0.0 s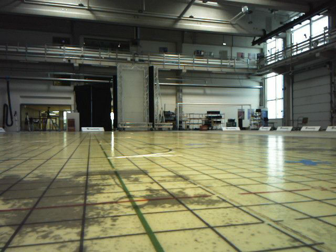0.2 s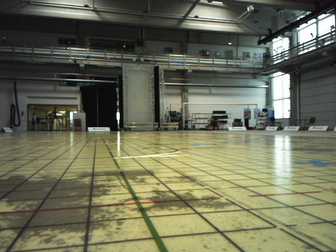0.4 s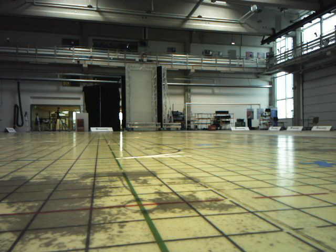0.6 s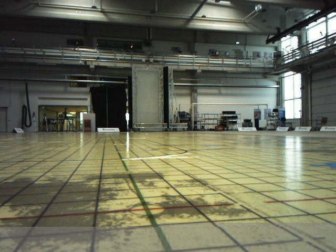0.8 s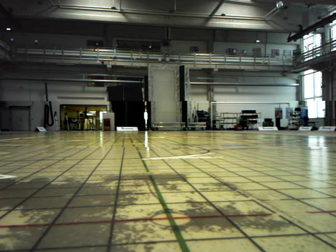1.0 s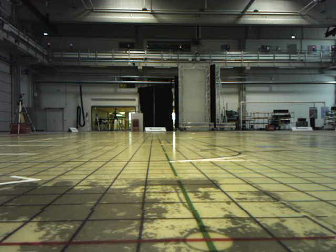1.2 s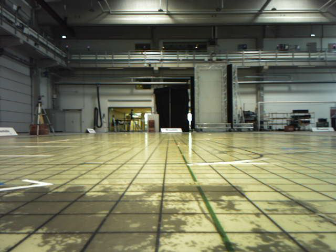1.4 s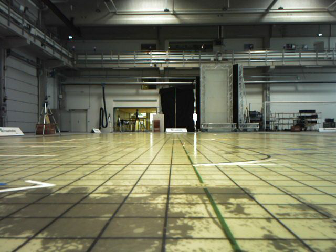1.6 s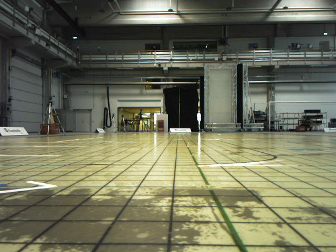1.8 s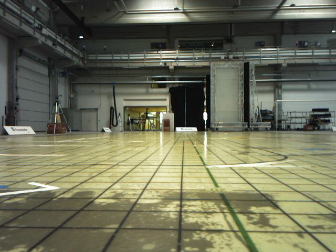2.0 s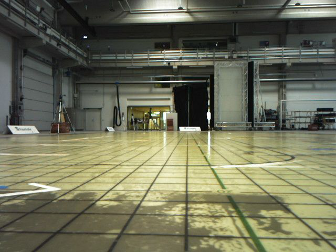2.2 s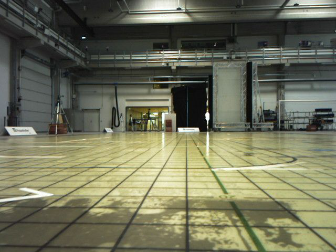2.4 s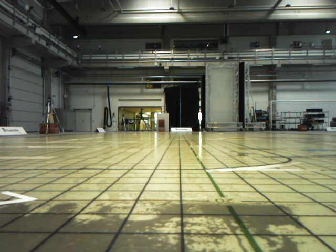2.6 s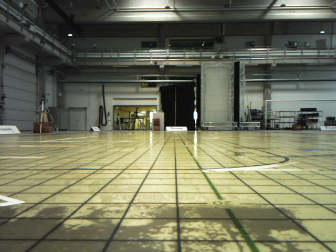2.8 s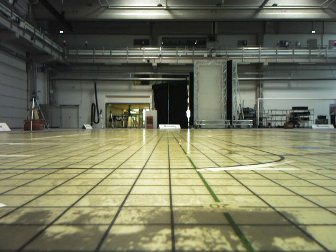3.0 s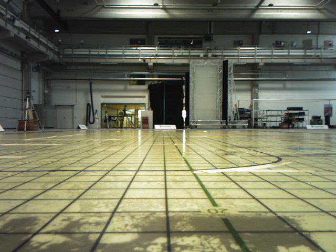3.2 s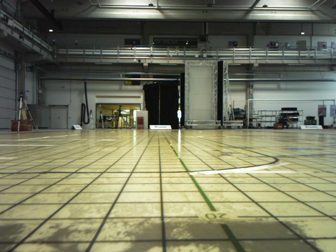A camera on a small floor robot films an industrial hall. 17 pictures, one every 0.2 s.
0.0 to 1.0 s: The camera pans to its left, which is counterclockwise from overhead, by about 10 degrees. It travels forward, about 0.2 m, so what stands in front looms larger.
1.0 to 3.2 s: The camera travels forward, about 0.4 m, so what stands in front looms larger.
The film runs forward here.
